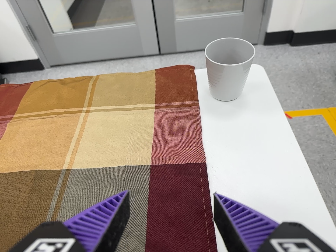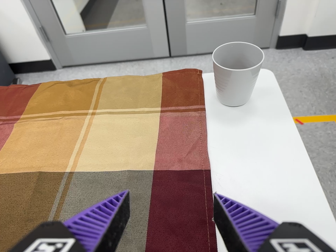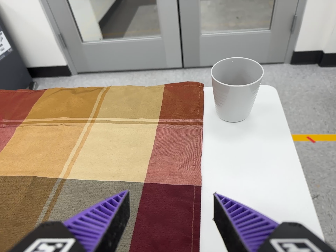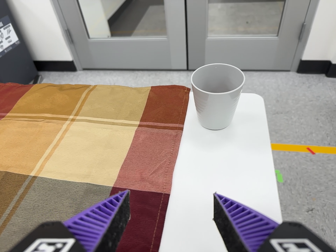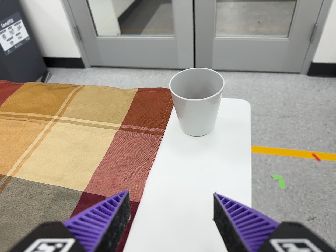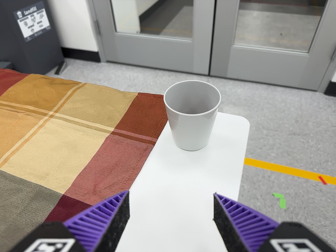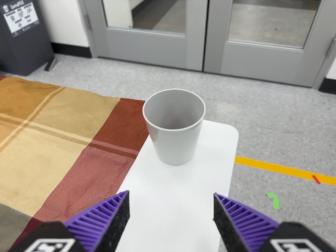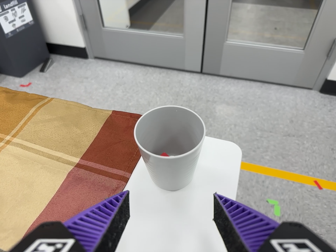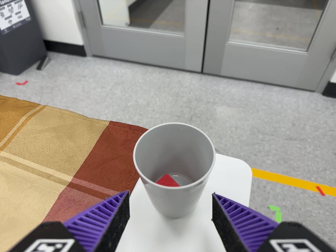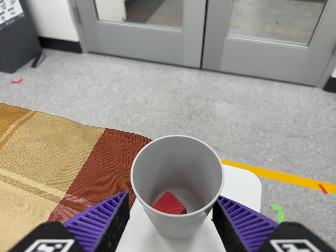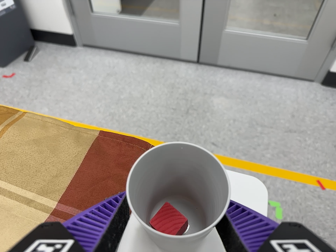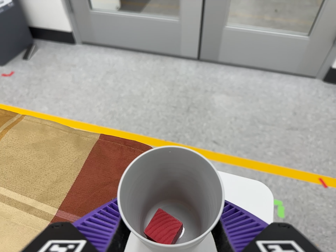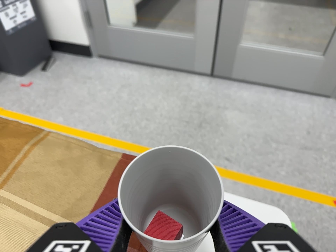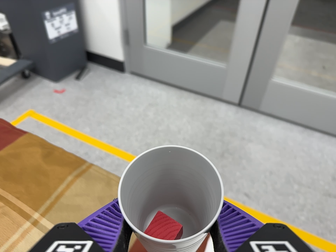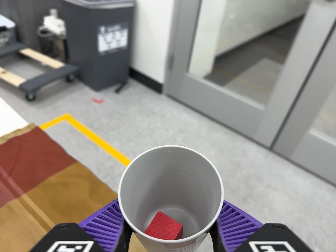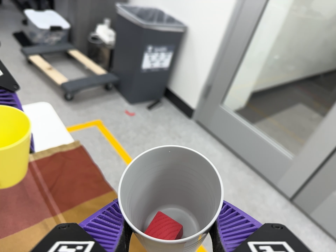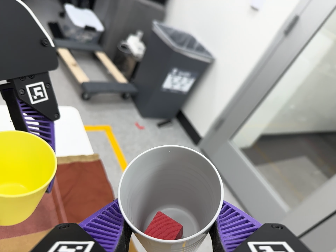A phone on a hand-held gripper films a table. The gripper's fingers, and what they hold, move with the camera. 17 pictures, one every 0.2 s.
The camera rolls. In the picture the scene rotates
clockwise.
0.0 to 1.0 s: The camera pans to its left by about 10 degrees. It travels to its right, about 18 cm. It rolls about its line of sight by about 15 degrees, and the scene rotates clockwise.
1.0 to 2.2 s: The camera travels forward and toward the top of its view, about 20 cm, so what stands in front looms larger.
2.2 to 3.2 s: The camera swings to its left by about 15 degrees, and the scene slides to the right. It travels toward the top of its view and to its left, about 30 cm, so close, fixed things drift downward. Its aim tips toward the top of its view by about 20 degrees, and the scene shifts downward. It rolls about its line of sight by about 50 degrees, and the scene rotates clockwise.
The film runs forward here.
